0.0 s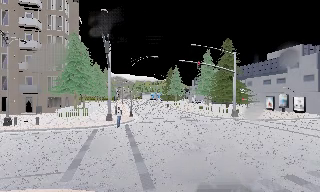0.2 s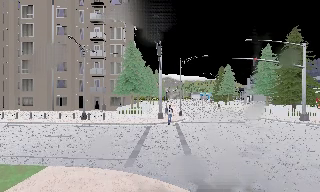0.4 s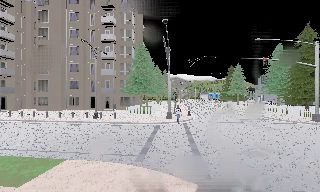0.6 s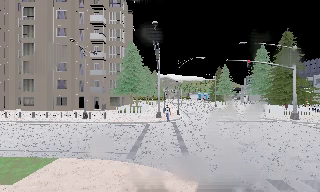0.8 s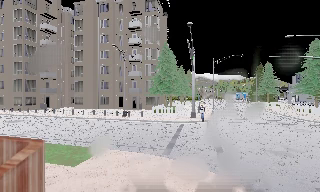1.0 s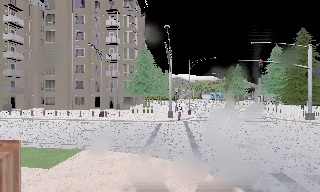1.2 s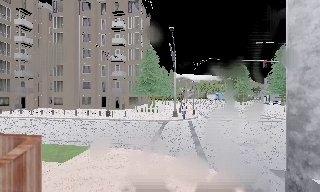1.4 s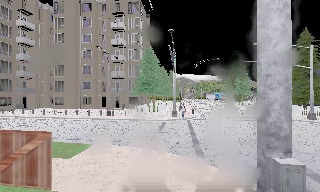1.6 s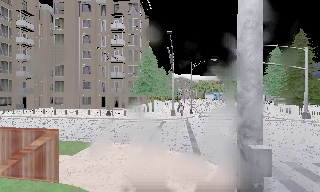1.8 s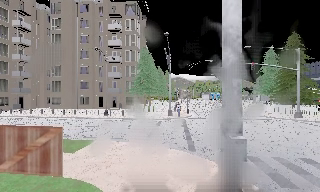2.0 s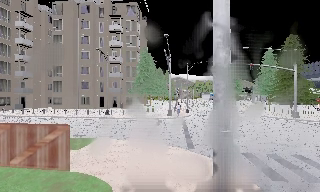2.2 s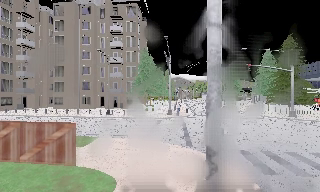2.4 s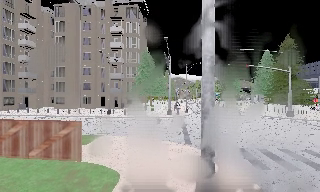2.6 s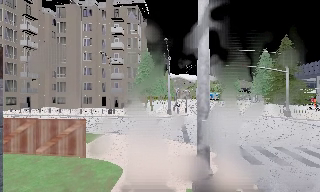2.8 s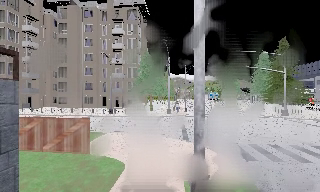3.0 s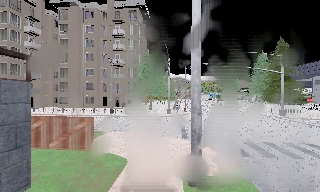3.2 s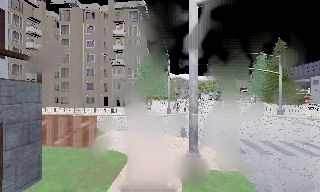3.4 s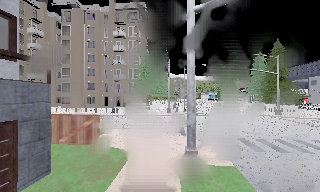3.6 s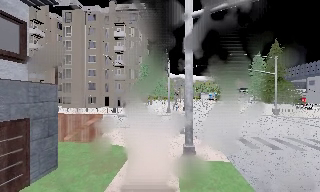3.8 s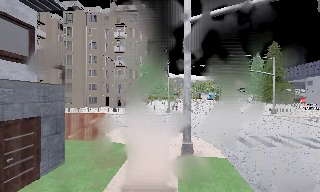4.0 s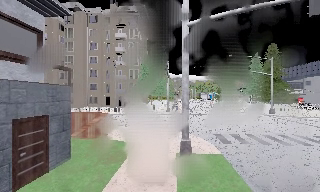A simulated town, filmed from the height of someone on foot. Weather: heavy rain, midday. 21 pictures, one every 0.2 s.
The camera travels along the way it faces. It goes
backward.
0.0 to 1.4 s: The camera swings to its left by about 25 degrees, and the scene slides to the right. It travels backward, about 2.5 m, so what stands in front gets smaller.
1.4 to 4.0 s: The camera travels backward, about 5 m, so what stands in front gets smaller.
The film runs backward here.
